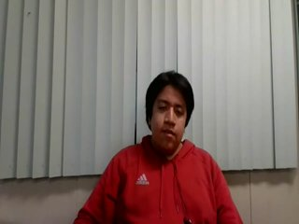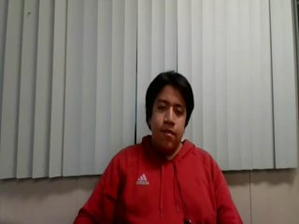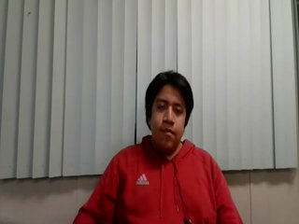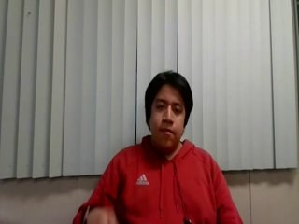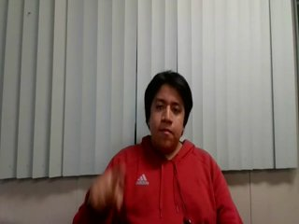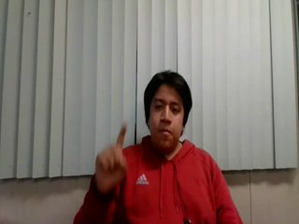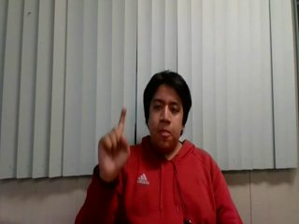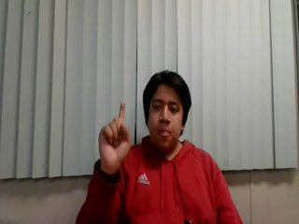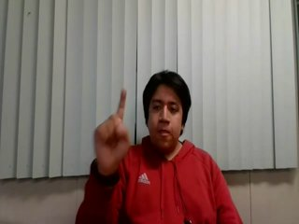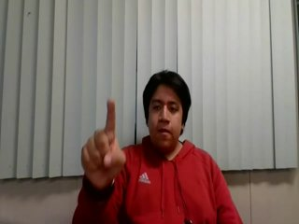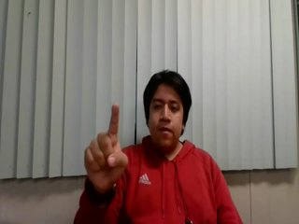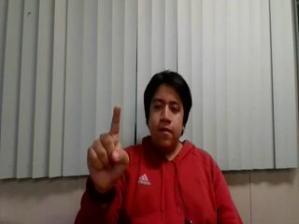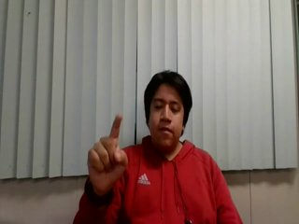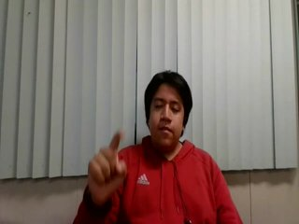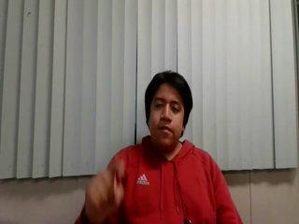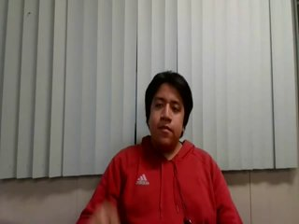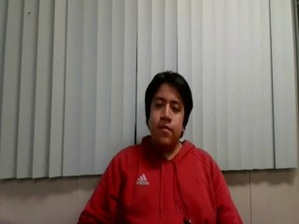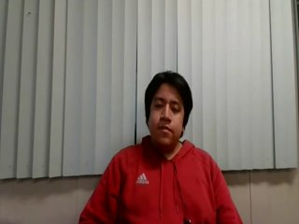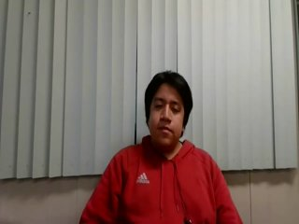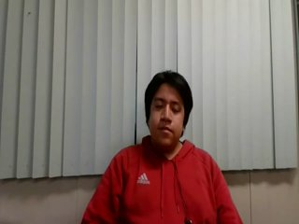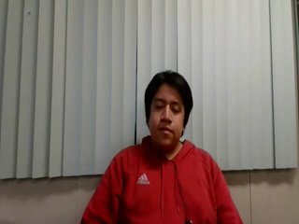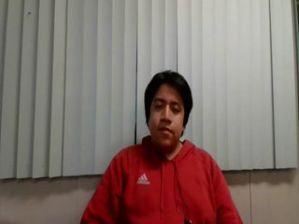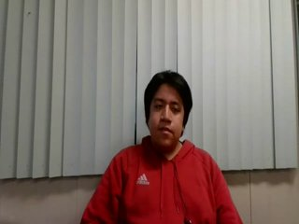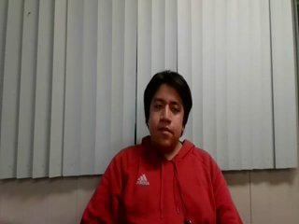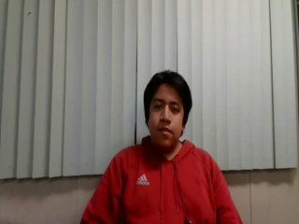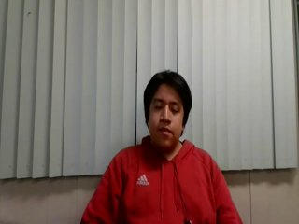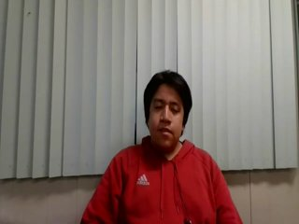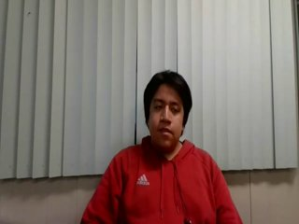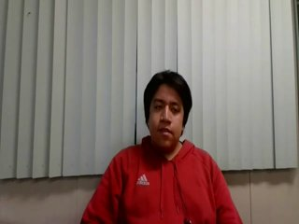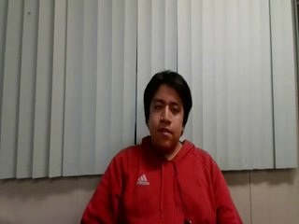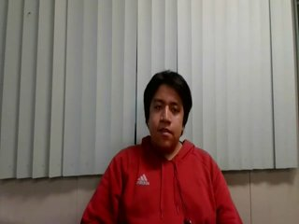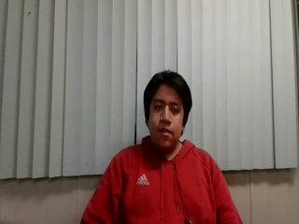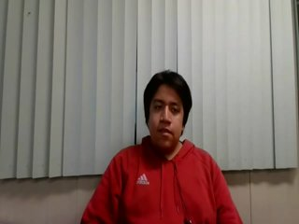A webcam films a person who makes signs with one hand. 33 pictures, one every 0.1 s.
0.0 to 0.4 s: Non-gesture.
0.5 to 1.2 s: Click with one finger.
1.3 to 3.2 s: Non-gesture.
